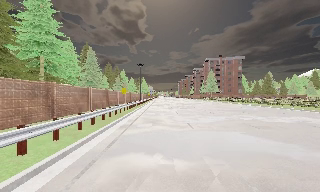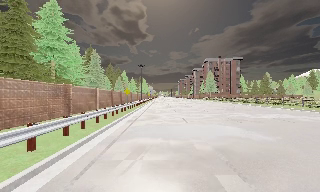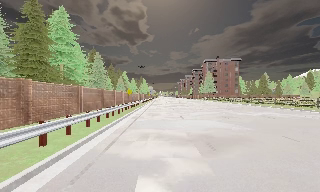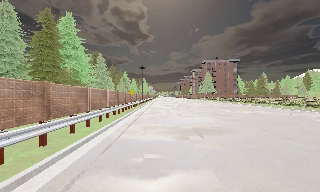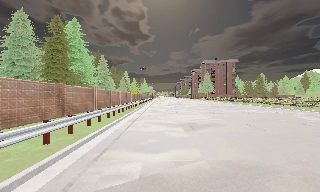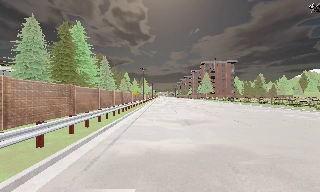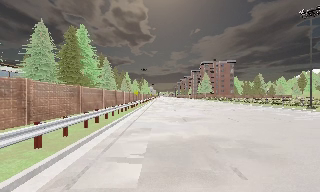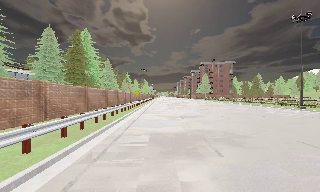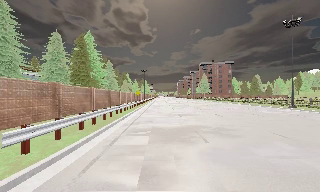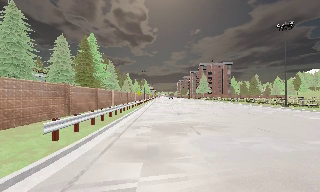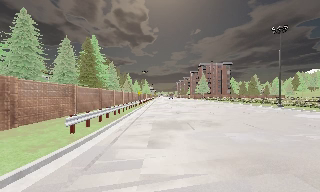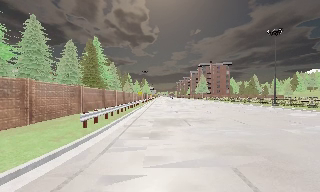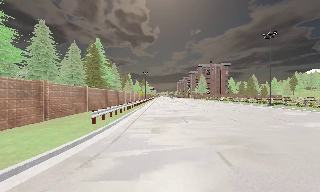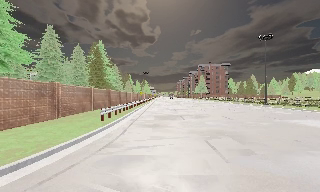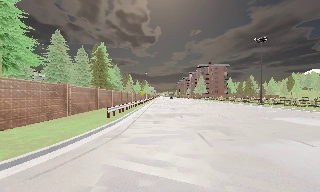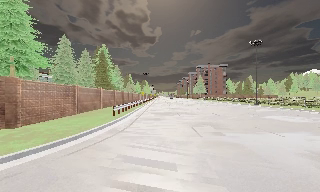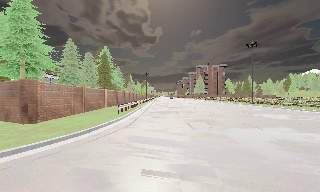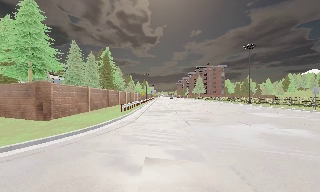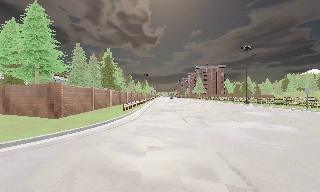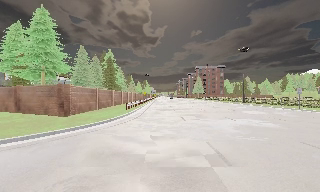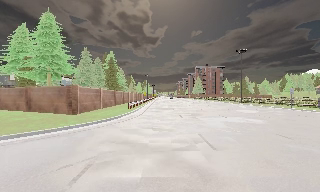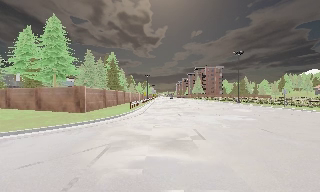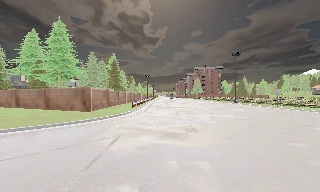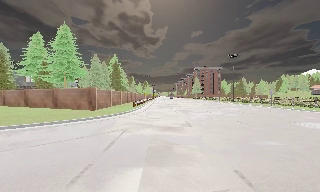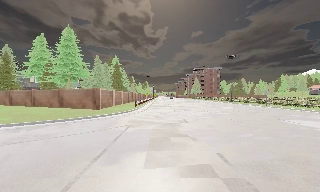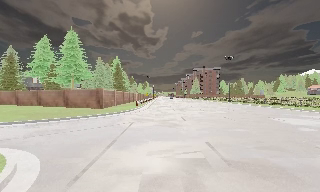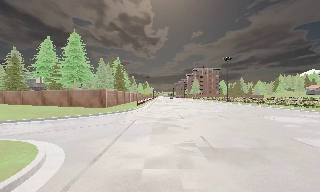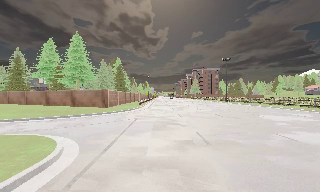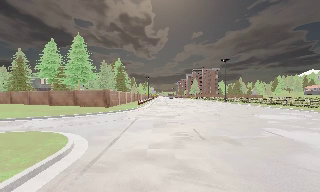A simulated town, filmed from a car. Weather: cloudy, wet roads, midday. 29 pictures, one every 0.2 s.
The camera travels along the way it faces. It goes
backward.
0.0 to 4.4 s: The camera travels backward, about 30 m, so what stands in front gets smaller.
4.4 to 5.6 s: The camera travels backward, about 6 m, so what stands in front gets smaller. It loses speed.
The film runs backward here.
